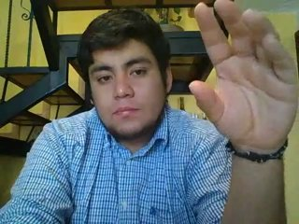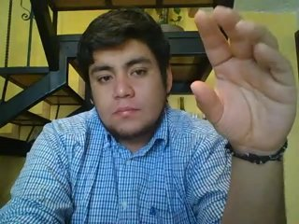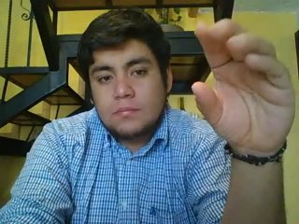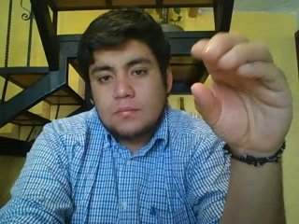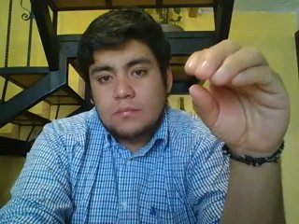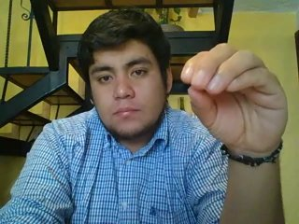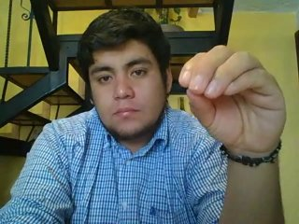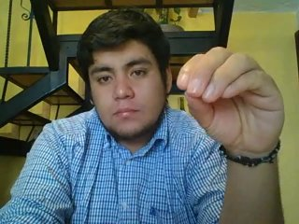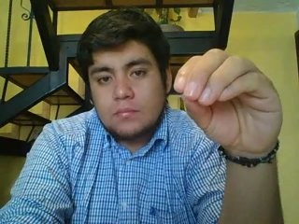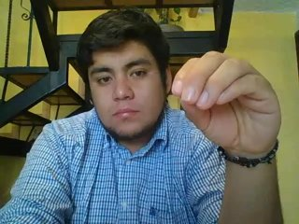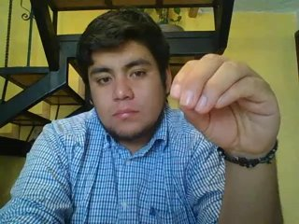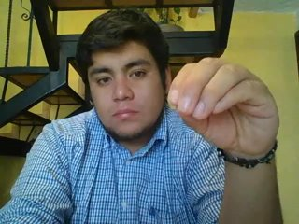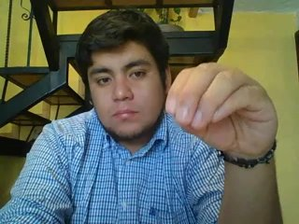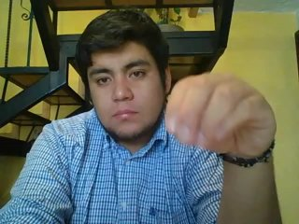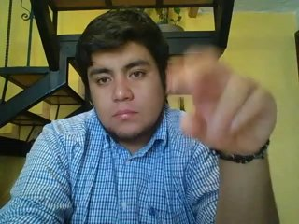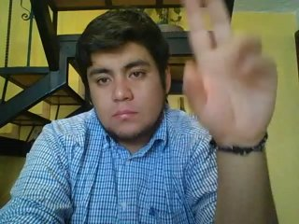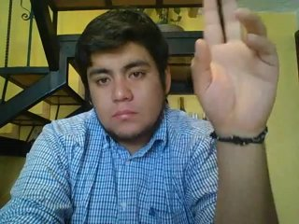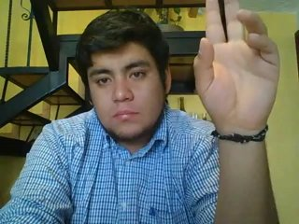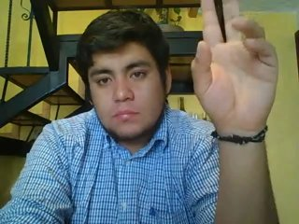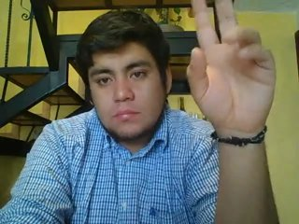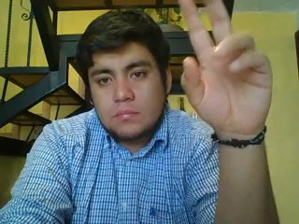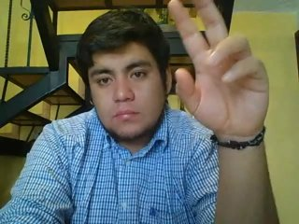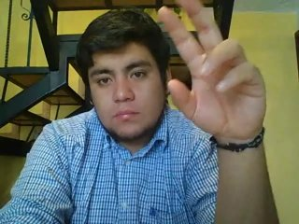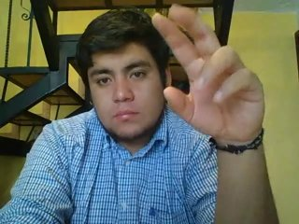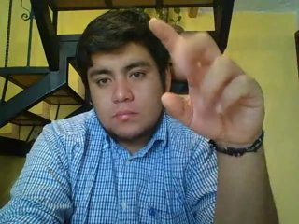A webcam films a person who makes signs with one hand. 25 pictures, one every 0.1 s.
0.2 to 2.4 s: On the screen the hand sweeps upward. The name of the sign: Throw up.
